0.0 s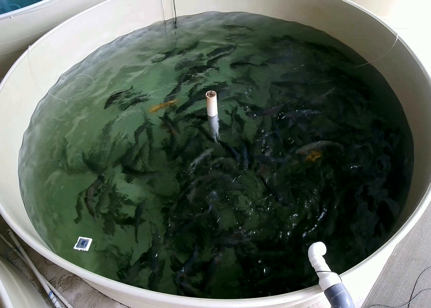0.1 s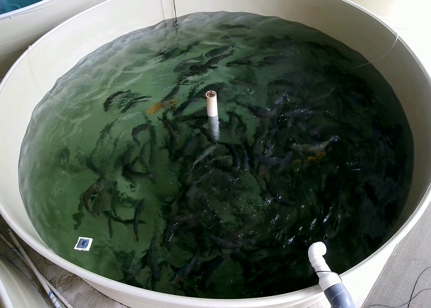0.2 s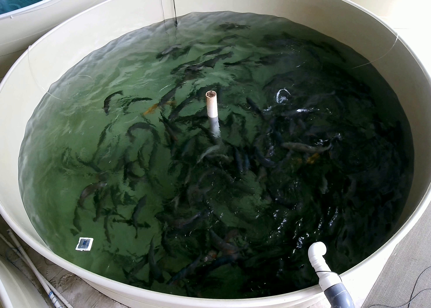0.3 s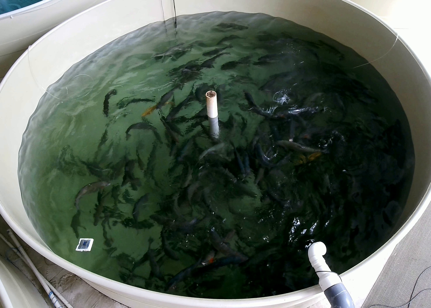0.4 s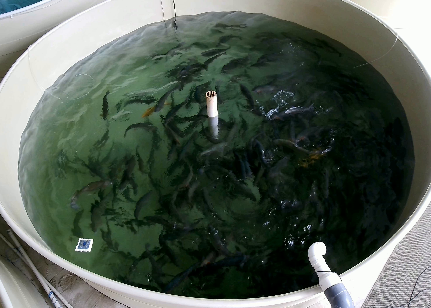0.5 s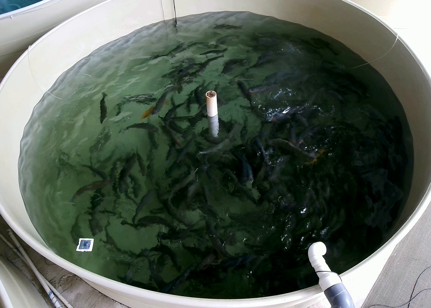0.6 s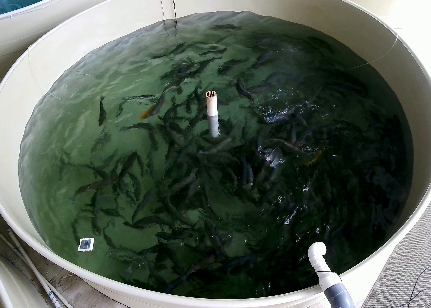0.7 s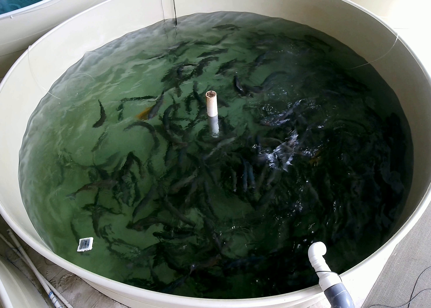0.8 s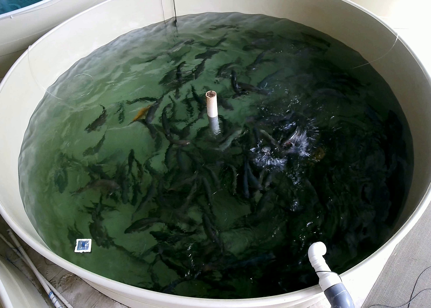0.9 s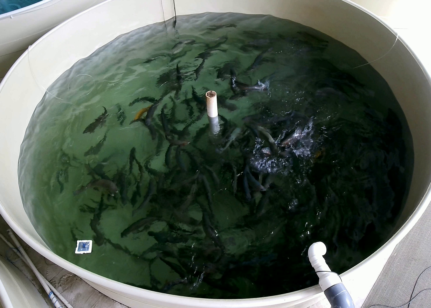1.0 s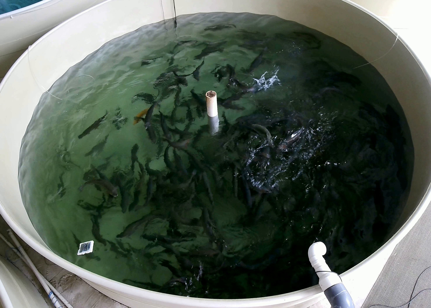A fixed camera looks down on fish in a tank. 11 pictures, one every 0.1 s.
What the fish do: Foraging.
